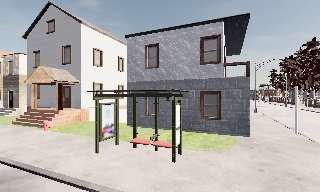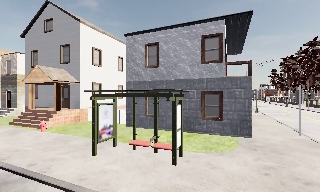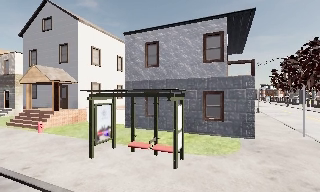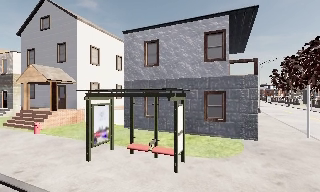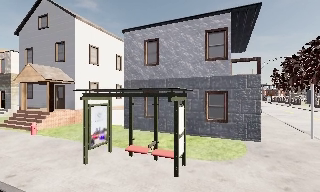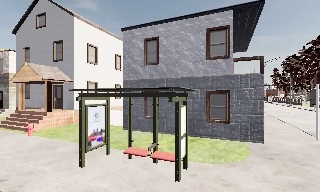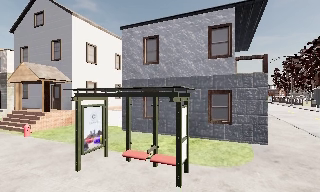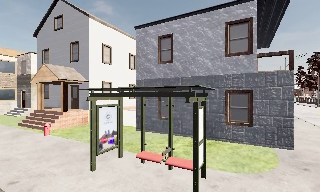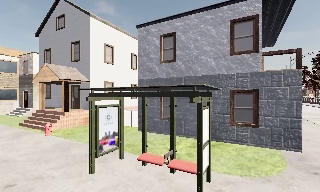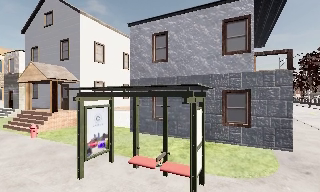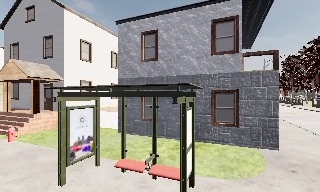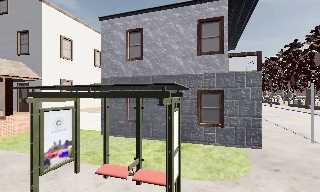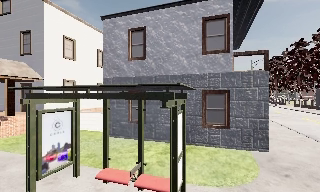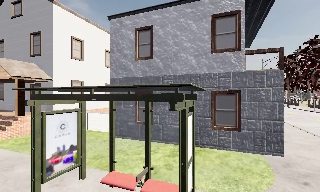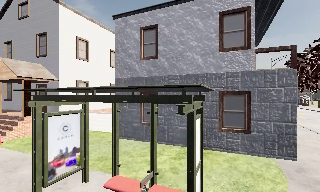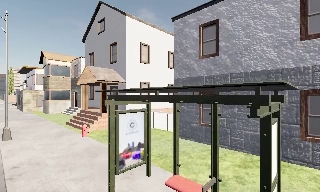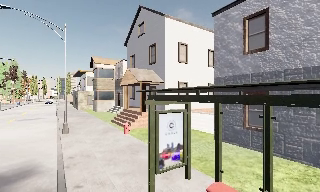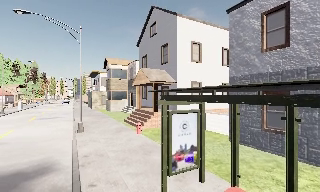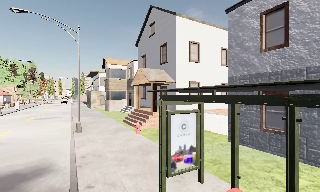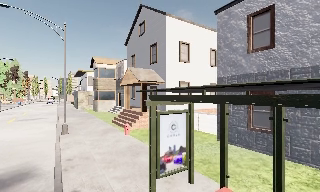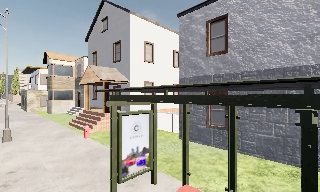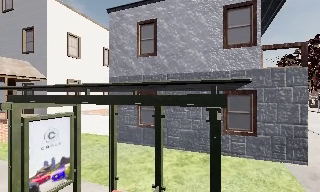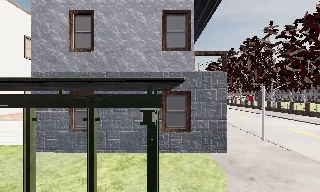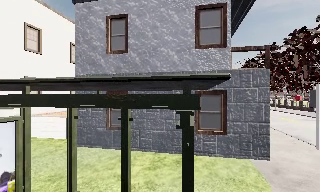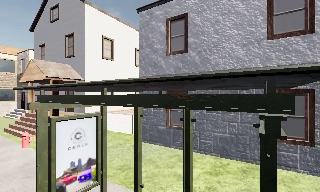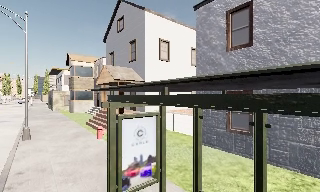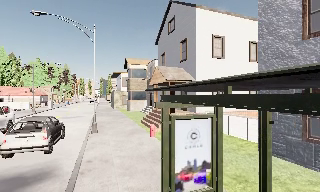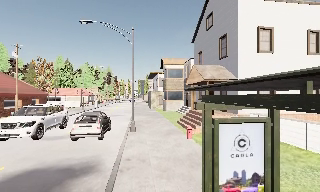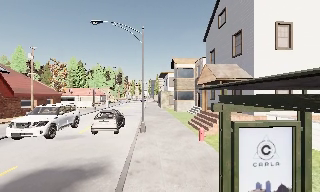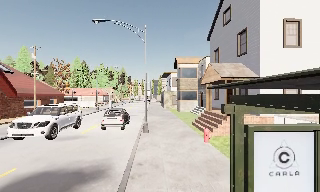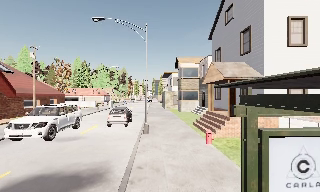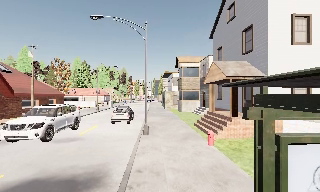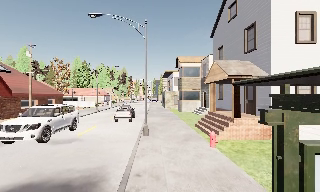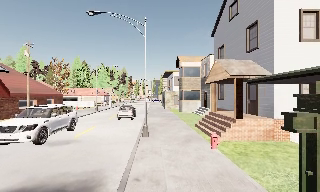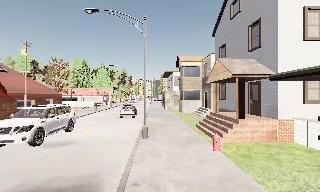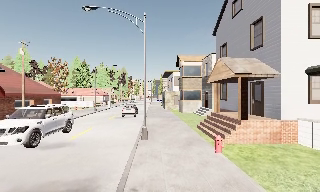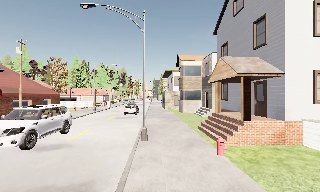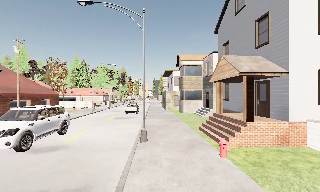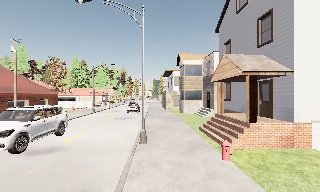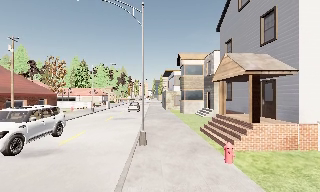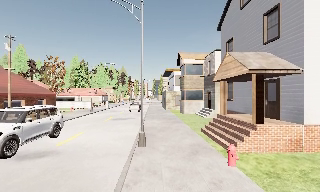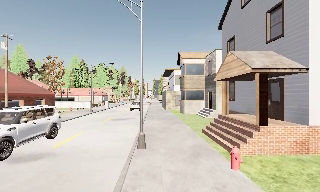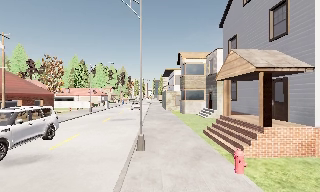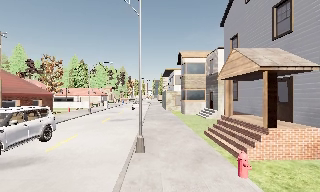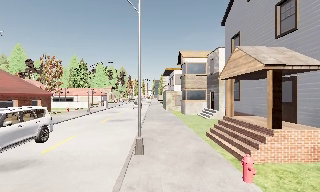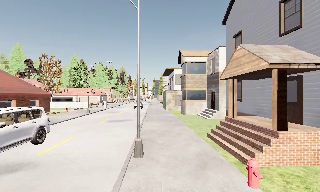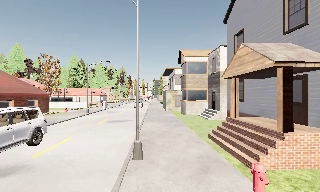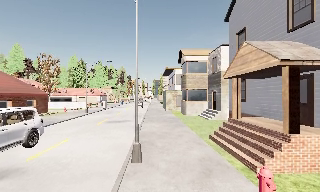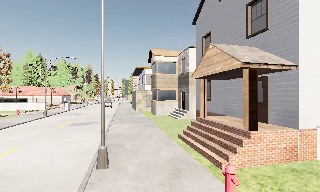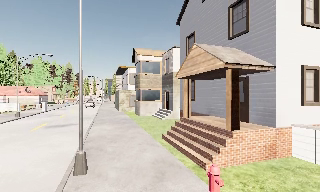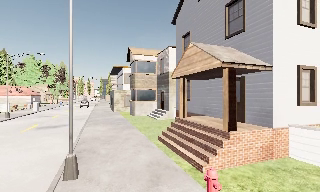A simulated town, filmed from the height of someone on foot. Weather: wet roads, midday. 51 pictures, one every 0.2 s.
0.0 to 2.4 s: The camera travels forward, about 3 m, so what stands in front looms larger.
2.4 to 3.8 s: The scene slides to the right, as the camera pans about 40 degrees to its left. It travels forward, about 1 m.
3.8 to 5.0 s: The camera travels forward, about 1 m, so what stands in front looms larger.
5.0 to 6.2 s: The camera pans to its left, which is counterclockwise from overhead, by about 35 degrees. It travels forward, about 1.5 m.
6.2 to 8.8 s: The camera travels forward, about 3.5 m, so what stands in front looms larger.
8.8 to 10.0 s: The scene slides to the left, as the camera pans about 20 degrees to its right. It travels forward, about 1.5 m, so what stands in front looms larger.
The film runs forward here.
